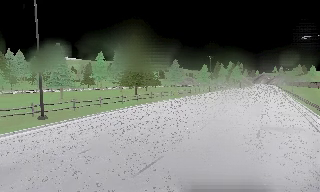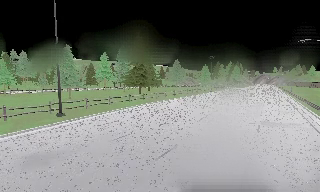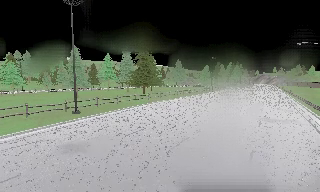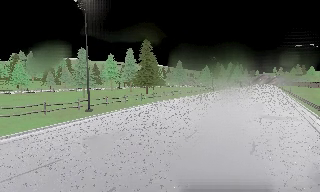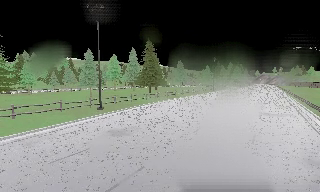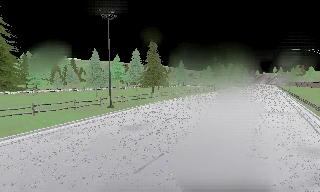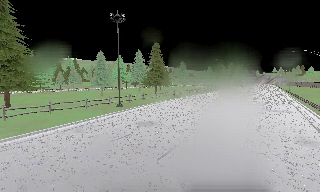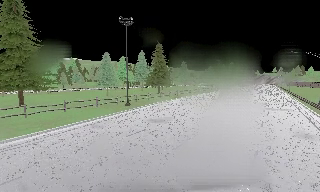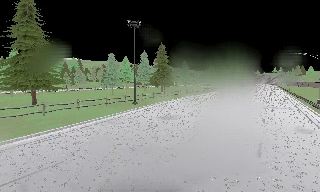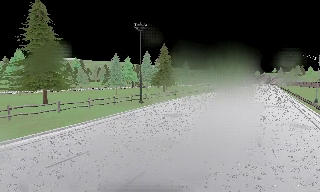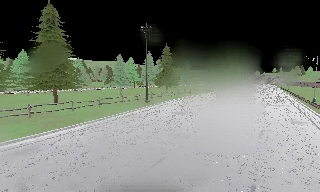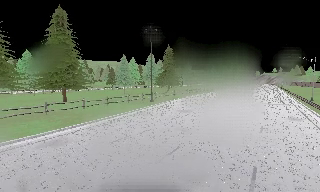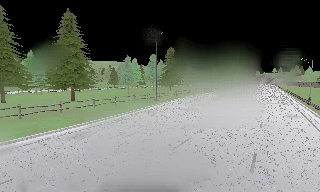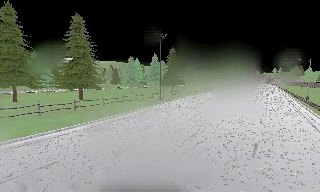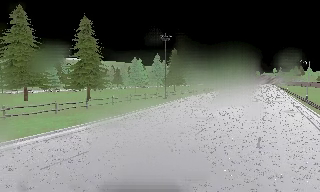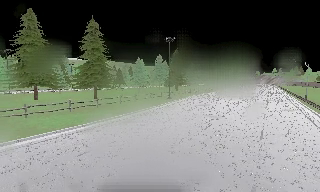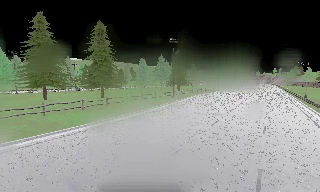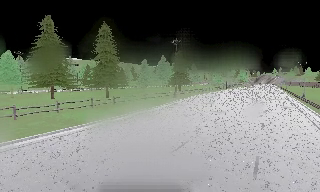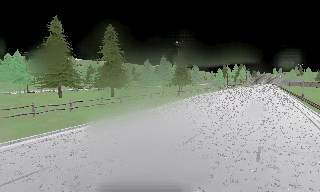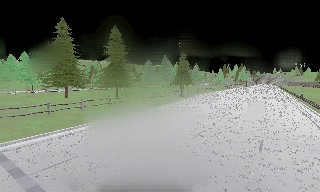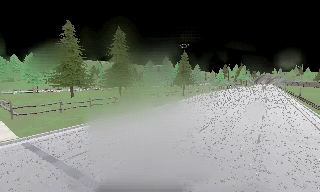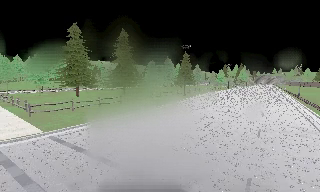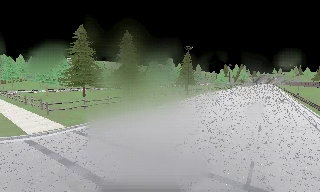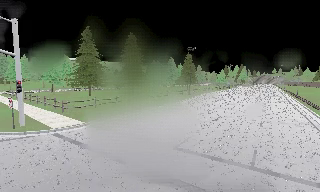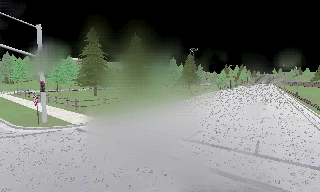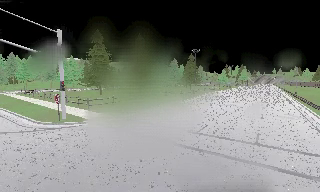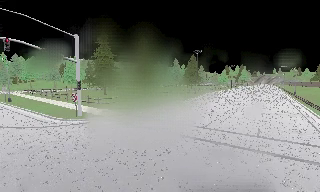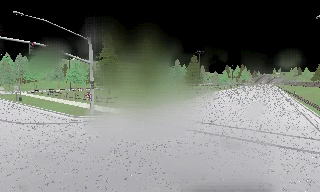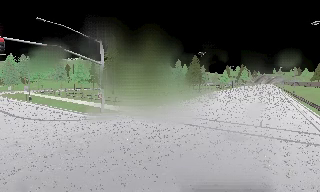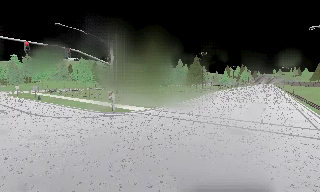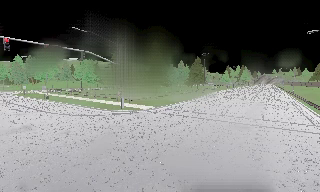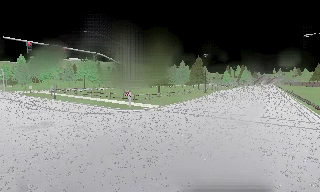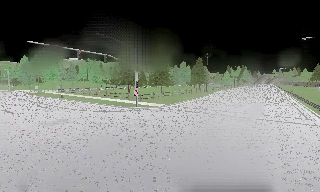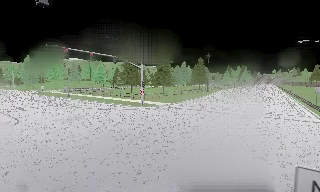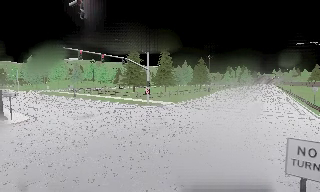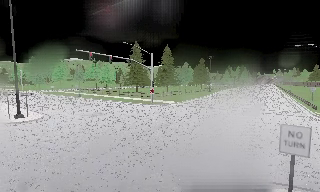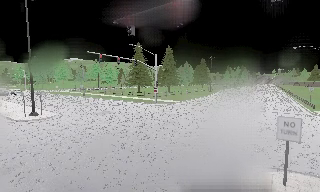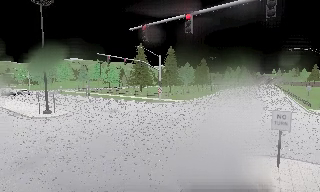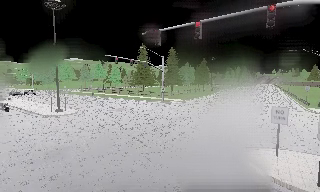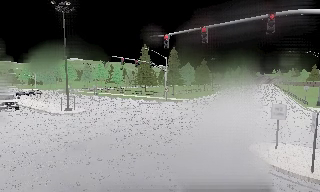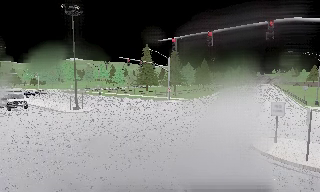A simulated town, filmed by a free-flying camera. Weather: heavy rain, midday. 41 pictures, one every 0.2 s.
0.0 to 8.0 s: The camera travels backward and to its left, about 55 m, so what stands in front gets smaller.
The film runs backward here.
